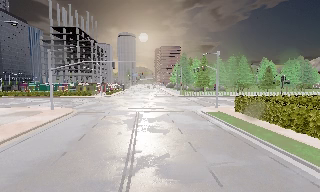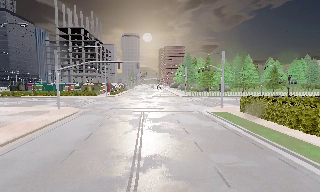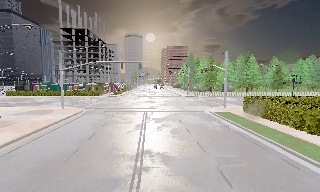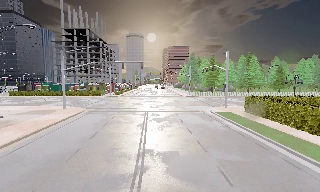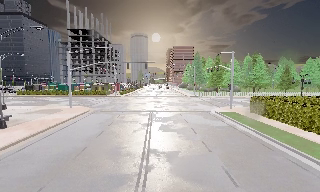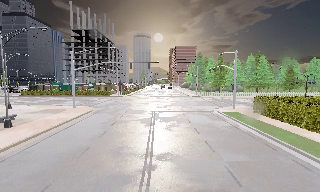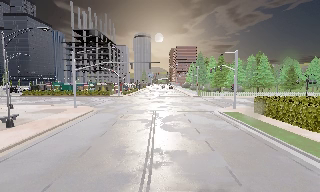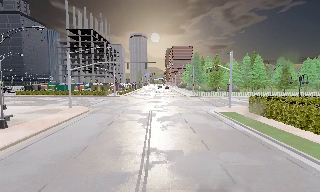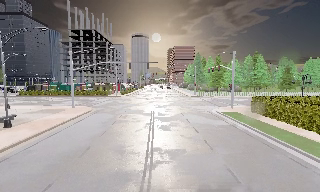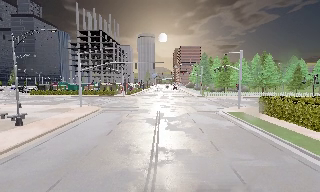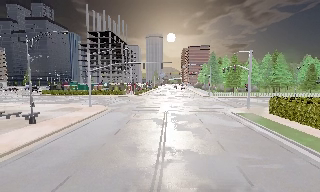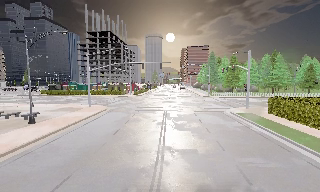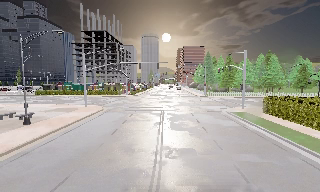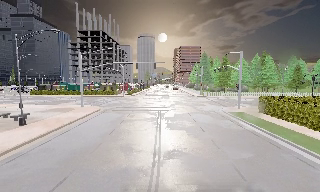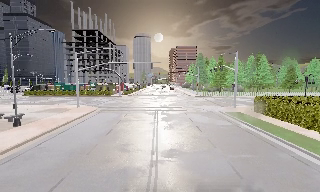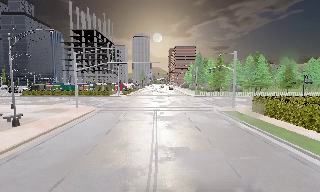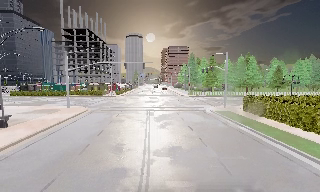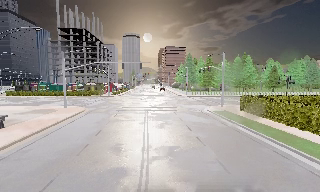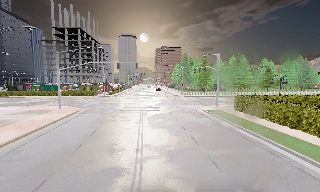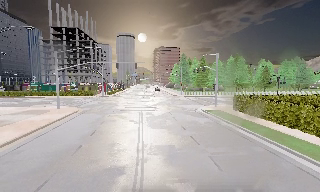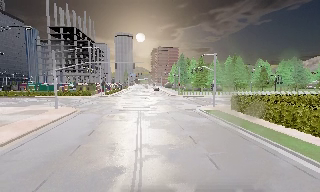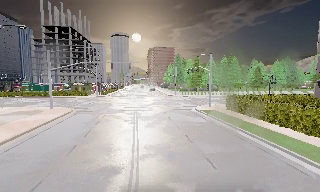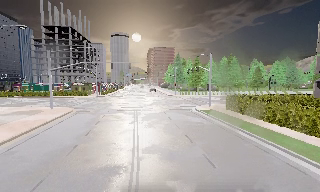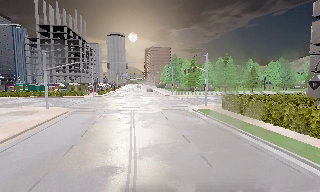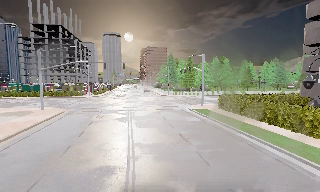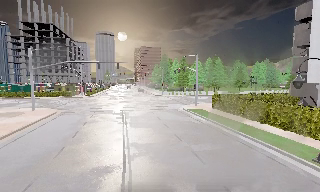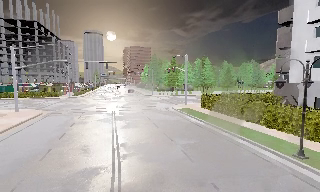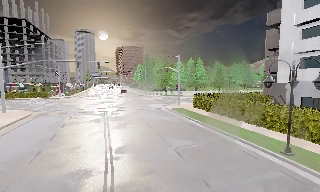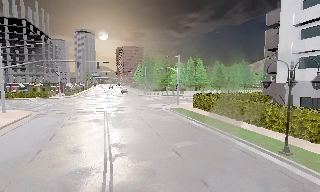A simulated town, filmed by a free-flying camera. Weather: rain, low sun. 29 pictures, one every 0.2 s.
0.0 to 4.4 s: The camera travels backward and to its left, about 1.5 m, so what stands in front gets smaller.
4.4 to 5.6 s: The scene slides to the left, as the camera pans about 10 degrees to its right.
The film runs backward here.
